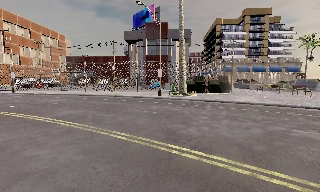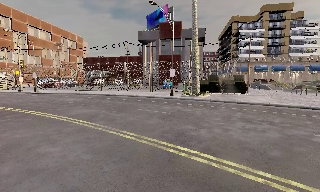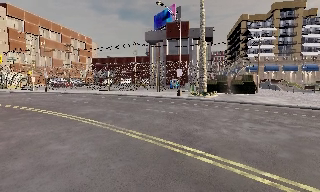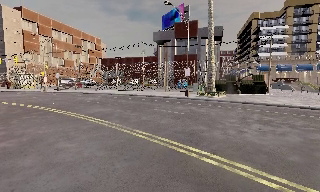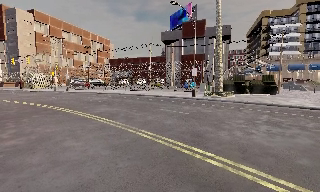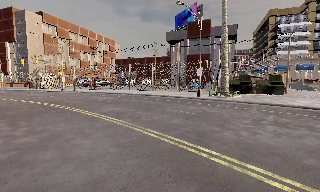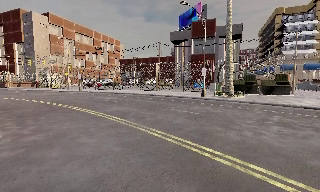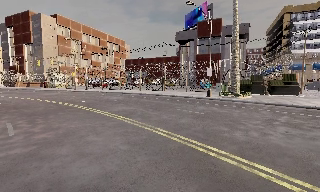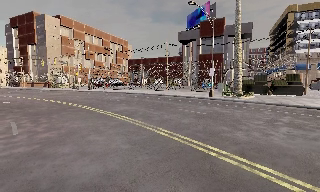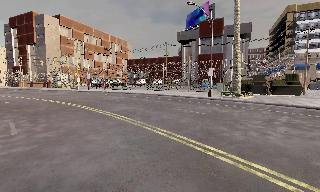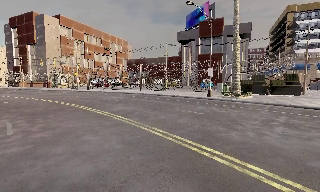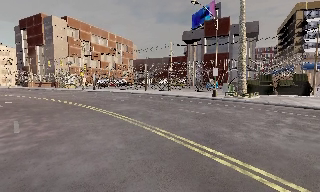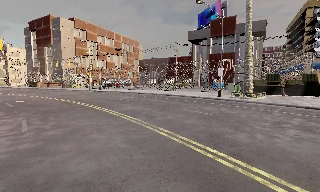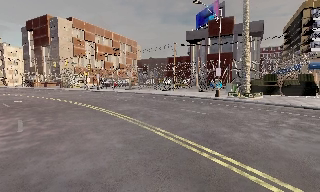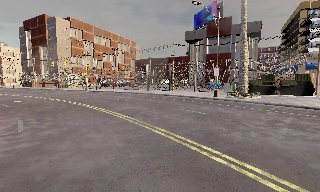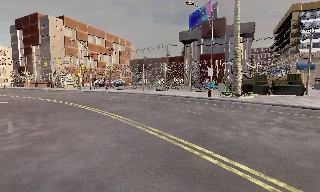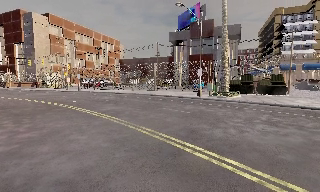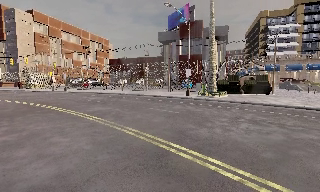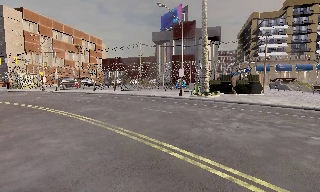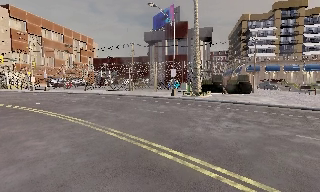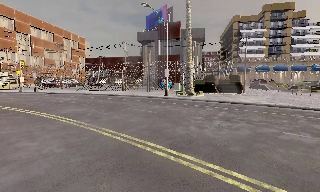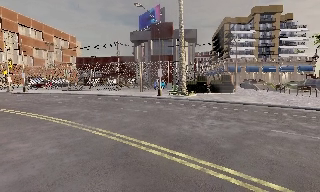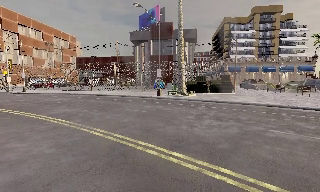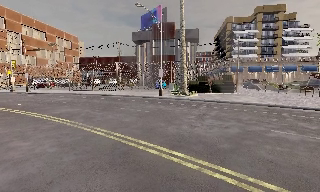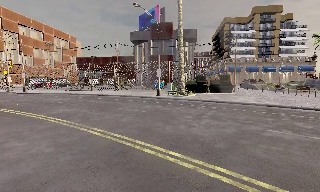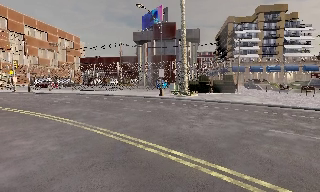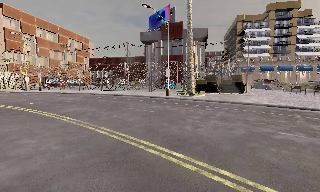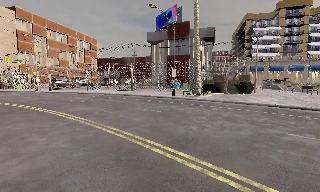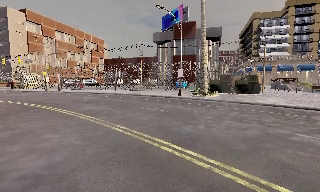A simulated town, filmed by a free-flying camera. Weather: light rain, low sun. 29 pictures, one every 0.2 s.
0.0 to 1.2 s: The camera pans to its left, which is counterclockwise from overhead, by about 15 degrees.
1.2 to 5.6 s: The camera travels to its right and backward, about 1 m, so close, fixed things drift to the left.
The film runs forward here.
